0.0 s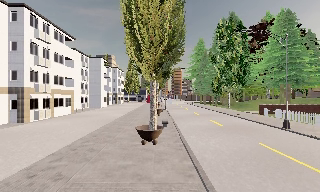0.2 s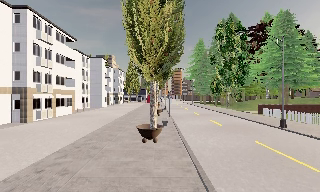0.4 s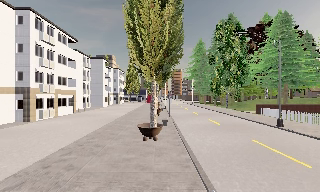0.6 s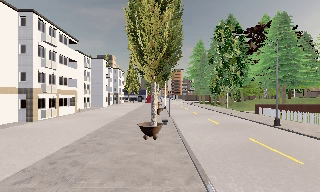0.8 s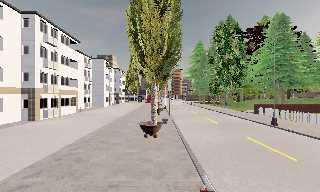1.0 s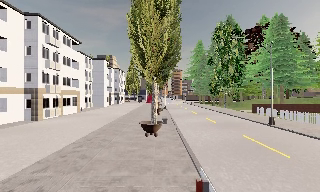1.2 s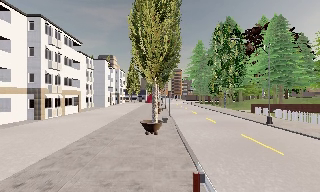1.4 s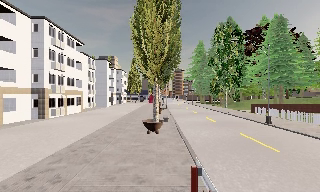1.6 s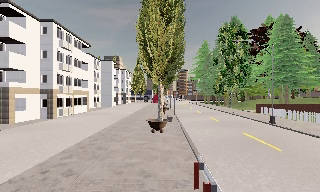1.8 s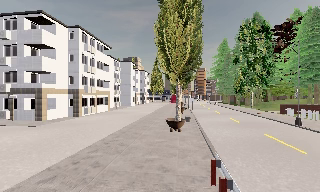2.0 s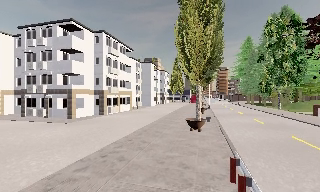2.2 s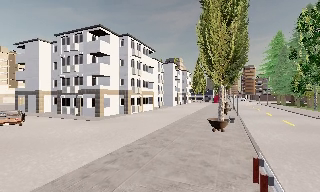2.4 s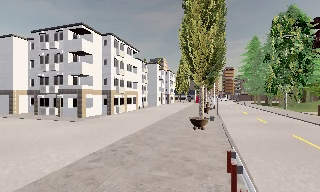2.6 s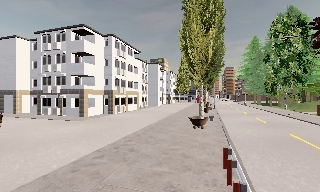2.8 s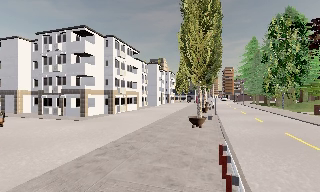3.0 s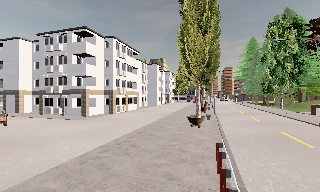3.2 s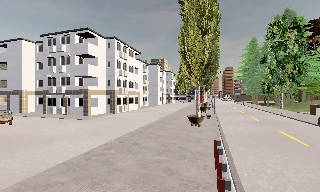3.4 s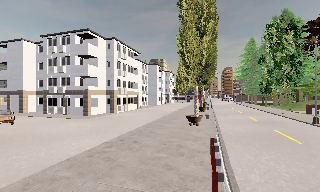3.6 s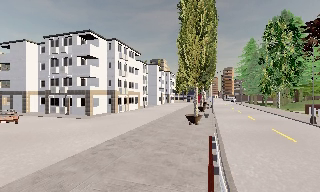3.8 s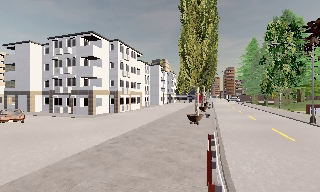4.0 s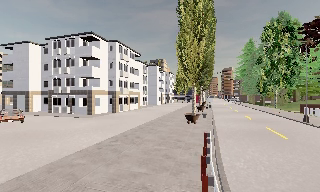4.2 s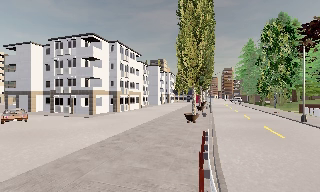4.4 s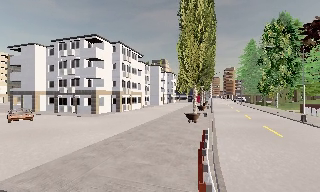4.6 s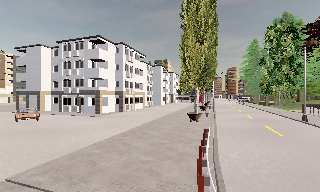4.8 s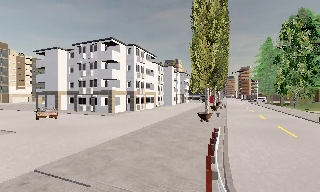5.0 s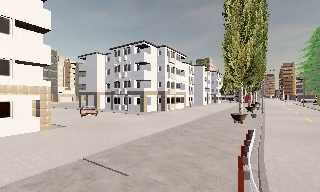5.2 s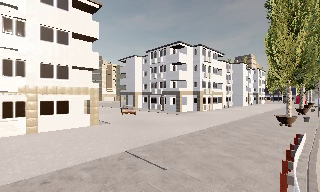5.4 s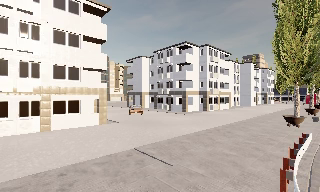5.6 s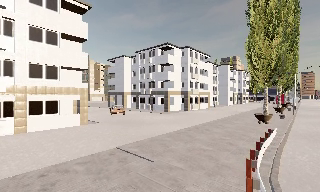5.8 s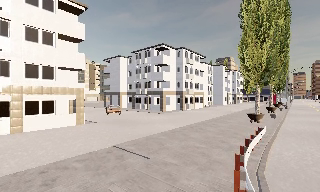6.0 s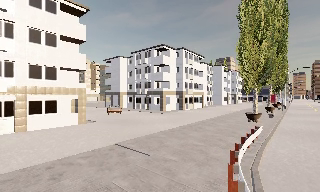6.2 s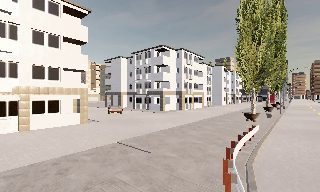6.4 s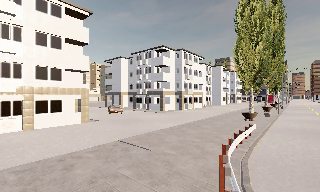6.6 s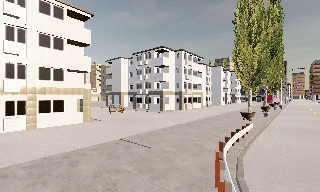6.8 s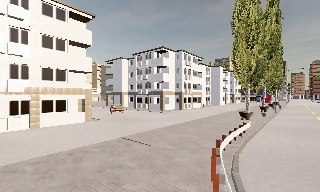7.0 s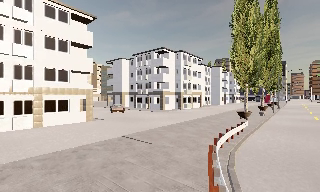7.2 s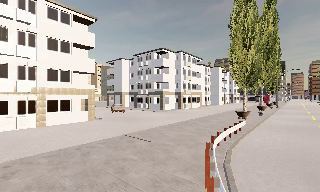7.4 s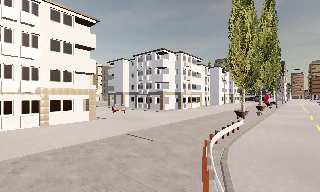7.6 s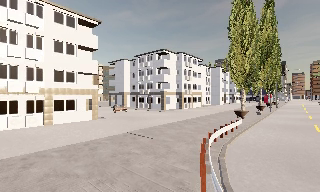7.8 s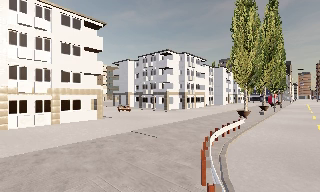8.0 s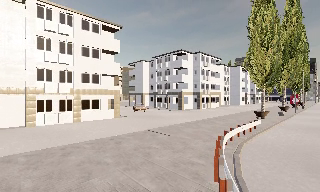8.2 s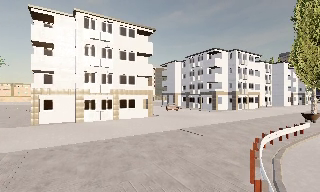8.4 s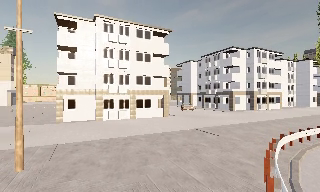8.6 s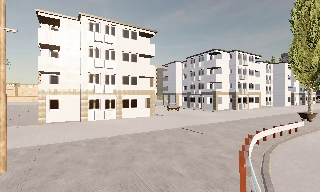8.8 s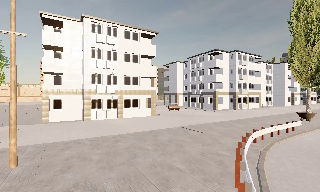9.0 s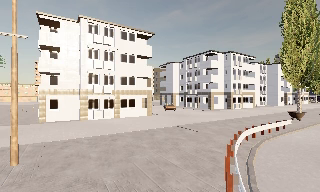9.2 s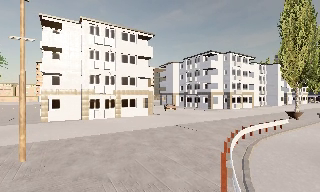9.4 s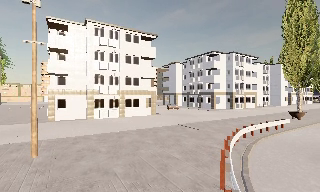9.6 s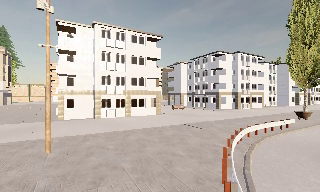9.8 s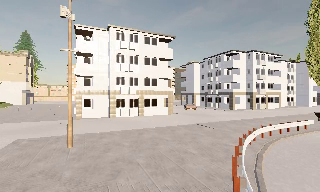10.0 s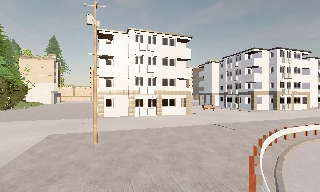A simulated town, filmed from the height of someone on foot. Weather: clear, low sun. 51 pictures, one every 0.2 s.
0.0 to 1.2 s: The camera travels backward, about 2 m, so what stands in front gets smaller.
1.2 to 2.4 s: The scene slides to the right, as the camera pans about 15 degrees to its left. It travels backward, about 2 m, so what stands in front gets smaller.
2.4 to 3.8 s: The camera travels backward, about 2.5 m, so what stands in front gets smaller.
3.8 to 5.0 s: The camera pans to its left, which is counterclockwise from overhead, by about 15 degrees. It travels backward, about 2 m, so what stands in front gets smaller.
5.0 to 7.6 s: The camera travels backward, about 4.5 m, so what stands in front gets smaller.
7.6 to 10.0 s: The camera pans to its left, which is counterclockwise from overhead, by about 30 degrees. It travels backward, about 4 m.
The film runs backward here.
